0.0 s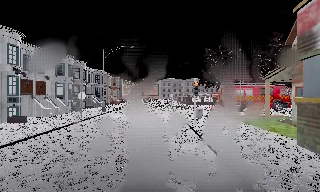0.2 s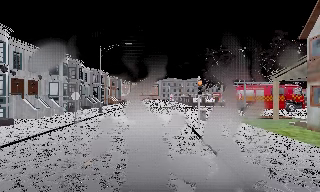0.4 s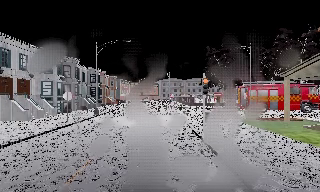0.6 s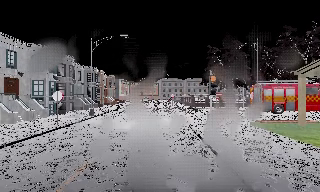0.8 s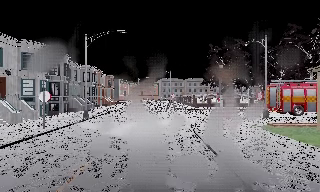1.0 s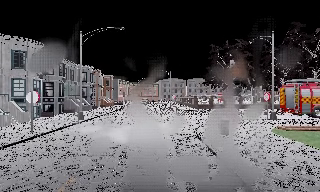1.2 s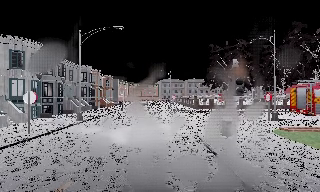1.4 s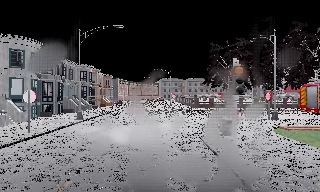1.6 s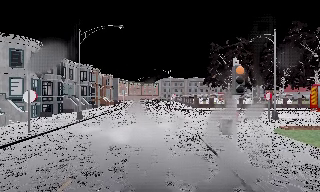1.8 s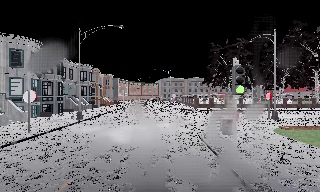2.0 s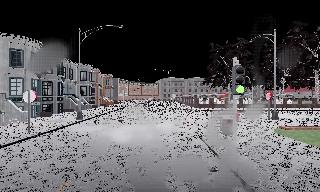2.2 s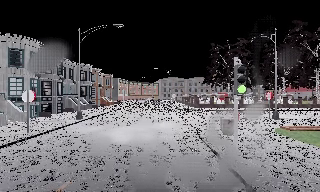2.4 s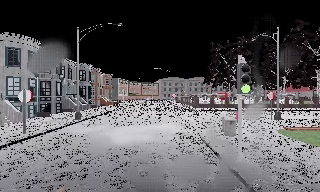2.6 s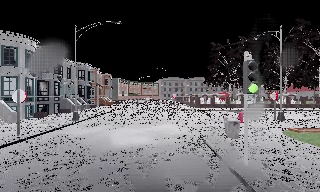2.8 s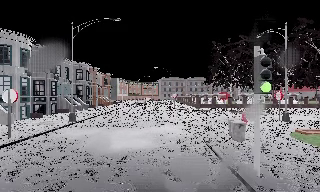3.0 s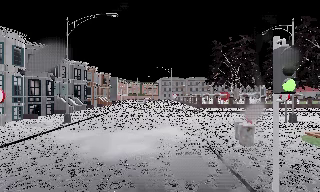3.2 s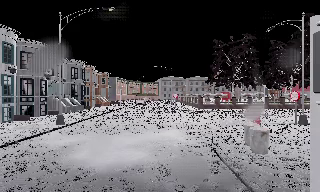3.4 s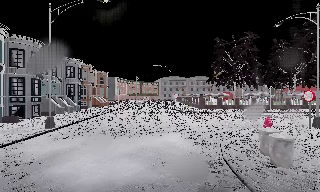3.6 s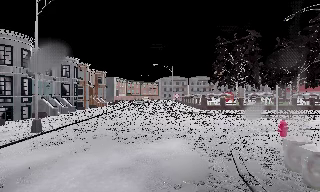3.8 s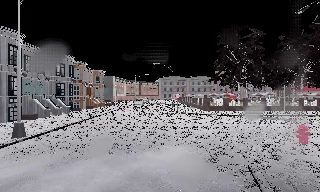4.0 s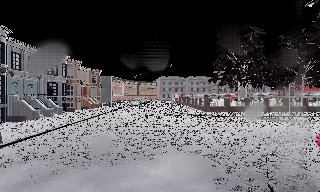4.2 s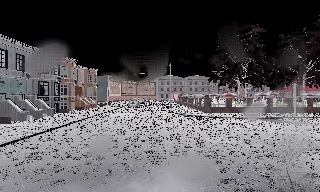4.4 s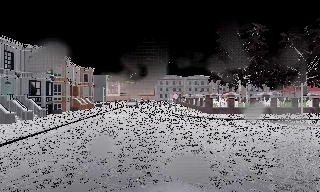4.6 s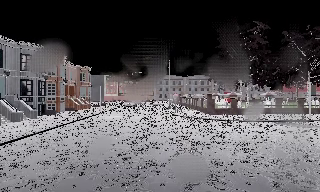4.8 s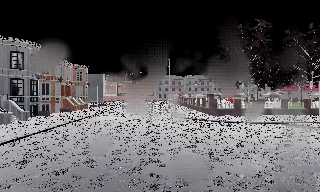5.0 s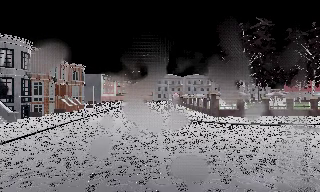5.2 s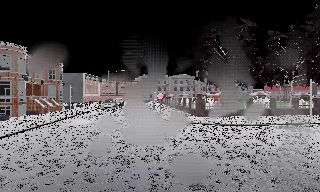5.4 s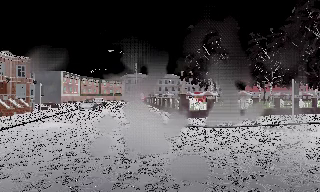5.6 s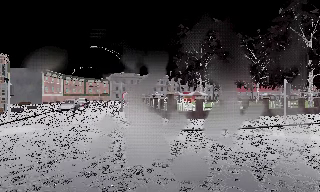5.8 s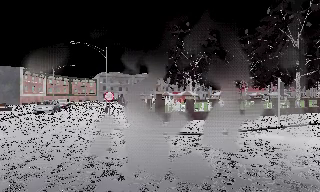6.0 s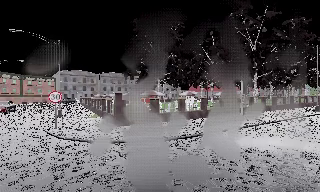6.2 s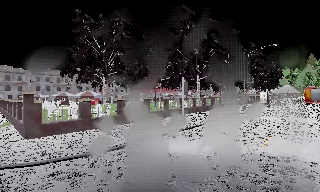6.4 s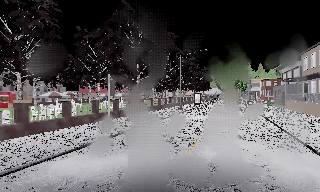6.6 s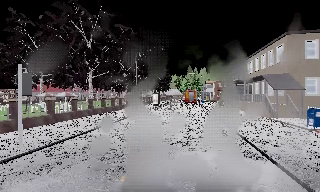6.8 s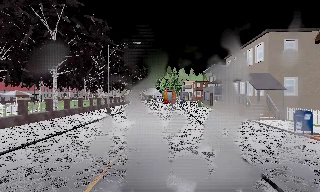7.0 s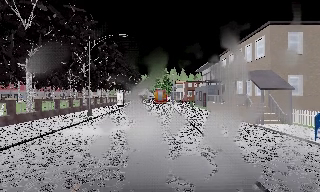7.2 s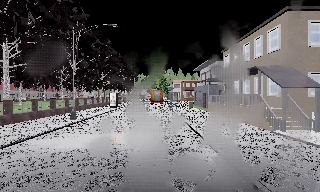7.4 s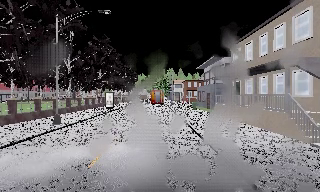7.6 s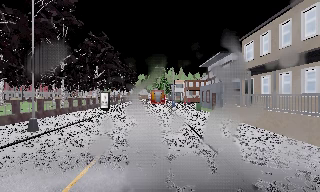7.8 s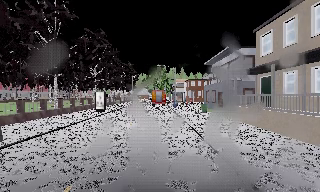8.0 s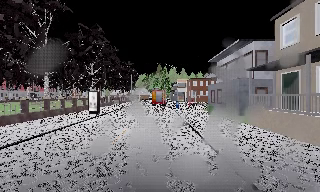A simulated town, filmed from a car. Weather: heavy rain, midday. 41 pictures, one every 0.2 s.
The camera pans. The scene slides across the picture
to the left.
The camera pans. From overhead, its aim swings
clockwise.
0.0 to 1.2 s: The camera travels forward, about 6 m, so what stands in front looms larger. It loses speed.
1.2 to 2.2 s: The camera keeps its place and its aim.
2.2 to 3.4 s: The camera travels forward, about 3.5 m, so what stands in front looms larger. It gains speed.
3.4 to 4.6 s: The camera travels forward, about 6 m, so what stands in front looms larger.
4.6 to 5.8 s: The camera pans to its right, which is clockwise from overhead, by about 20 degrees. It travels forward, about 6 m, so what stands in front looms larger.
5.8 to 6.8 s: The camera swings to its right by about 65 degrees, and the scene slides to the left. It travels forward and to its right, about 8 m.
6.8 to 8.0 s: The camera travels forward, about 13 m, so what stands in front looms larger.
The film runs forward here.
